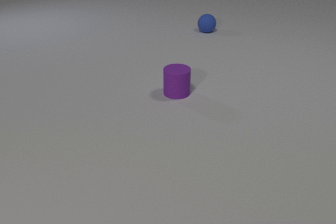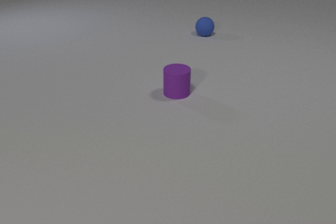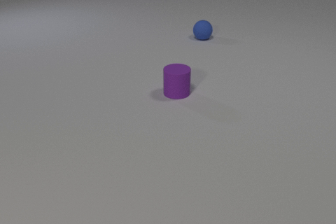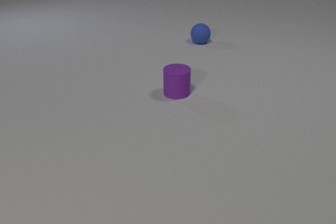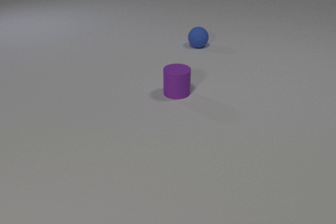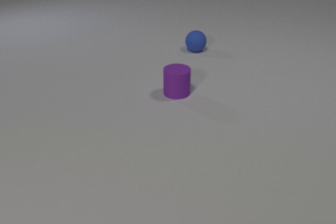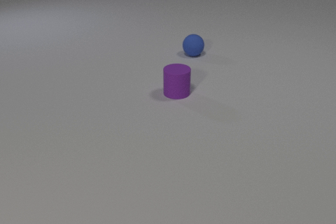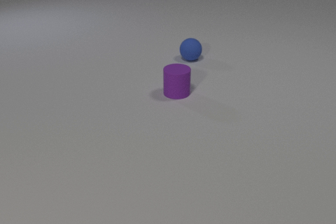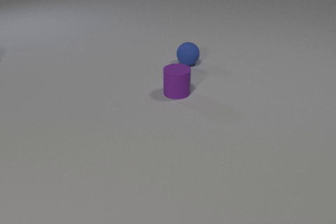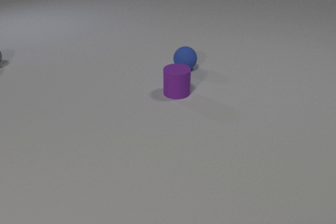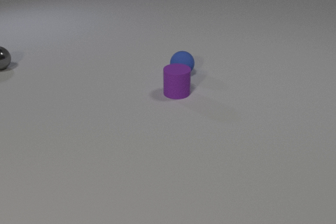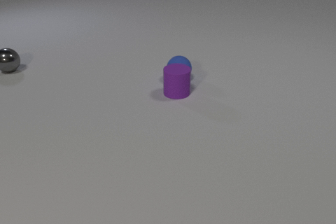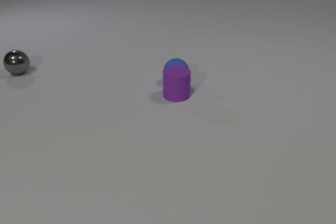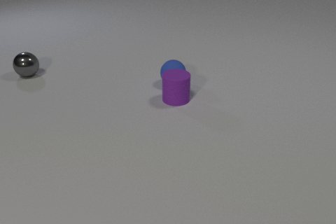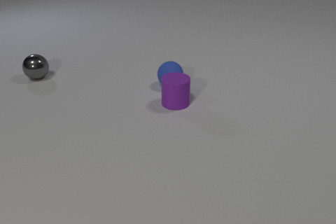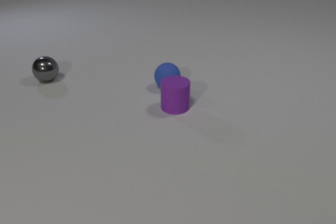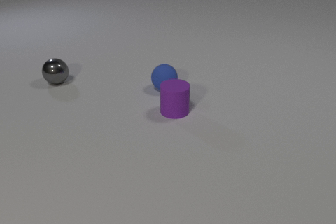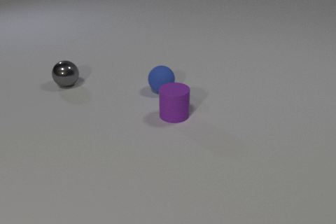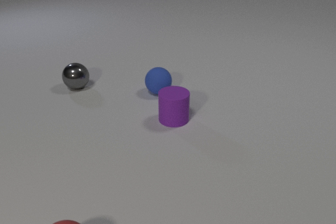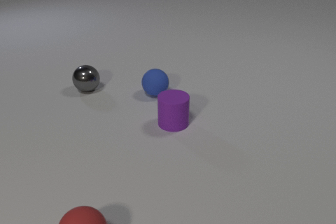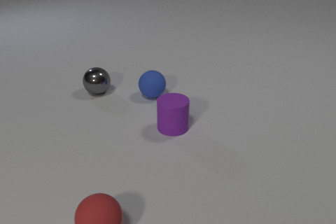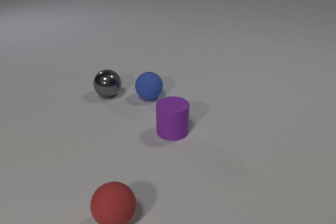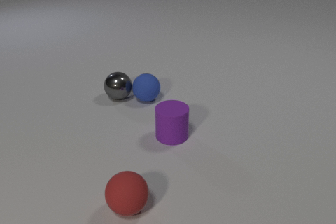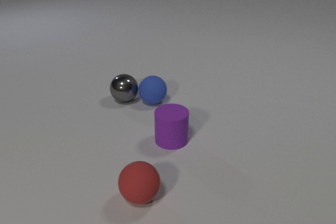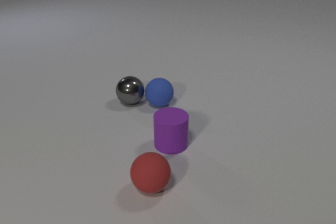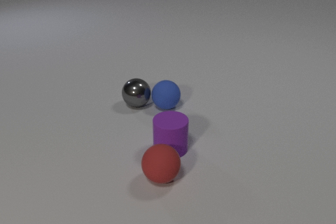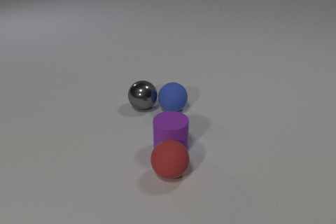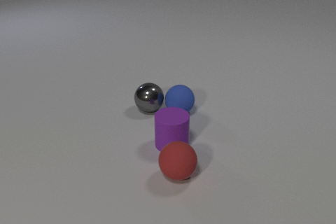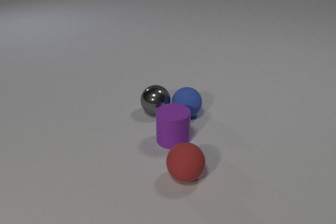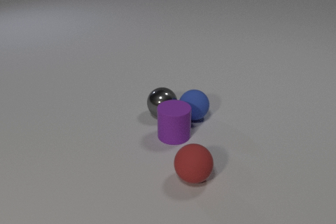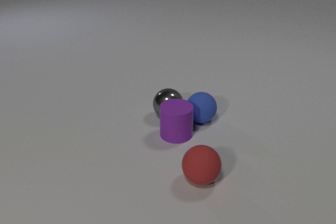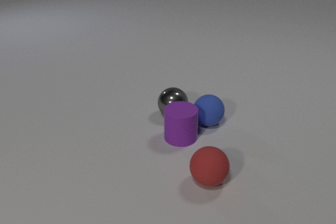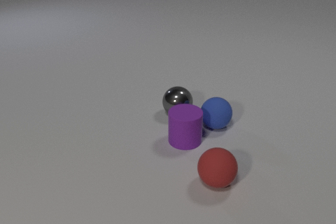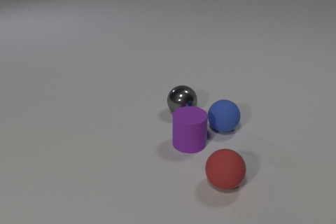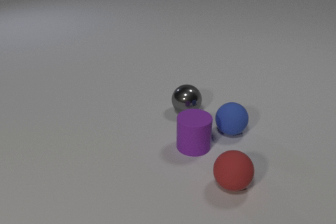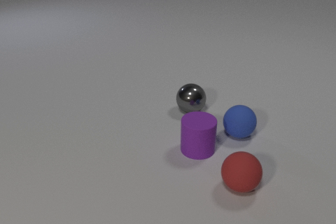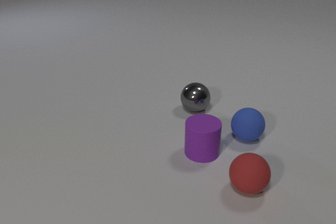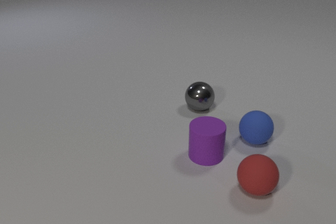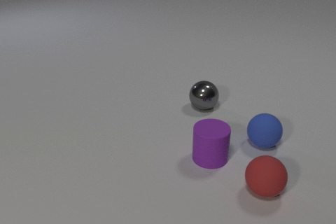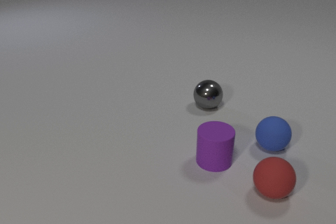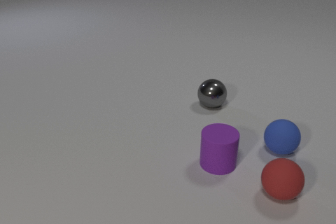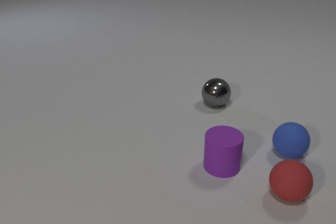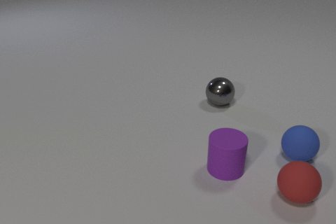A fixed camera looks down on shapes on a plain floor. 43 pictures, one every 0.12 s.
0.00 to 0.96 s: The blue rubber sphere rolls toward the camera.
0.96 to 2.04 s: The blue rubber sphere rolls toward the camera and to the left. The purple rubber cylinder slides toward the camera. The gray metal sphere comes in at the left edge, rolls toward the camera and to the right. The blue rubber sphere and the purple rubber cylinder collide.
2.04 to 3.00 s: The blue rubber sphere rolls toward the camera. The purple rubber cylinder slides toward the camera. The gray metal sphere rolls to the right and toward the camera. The red rubber sphere comes in at the bottom edge, rolls away from the camera and to the right. The blue rubber sphere and the gray metal sphere collide.
3.00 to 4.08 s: The blue rubber sphere rolls to the right and toward the camera. The purple rubber cylinder slides to the right. The gray metal sphere rolls to the right. The red rubber sphere rolls to the right. The purple rubber cylinder and the red rubber sphere collide. The purple rubber cylinder and the gray metal sphere collide.
4.08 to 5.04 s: The blue rubber sphere rolls to the right and toward the camera. The purple rubber cylinder slides toward the camera and to the right. The gray metal sphere rolls to the right and away from the camera. The red rubber sphere rolls to the right.
Are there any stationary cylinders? no.
How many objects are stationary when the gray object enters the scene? 1.
What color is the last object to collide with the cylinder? gray.
